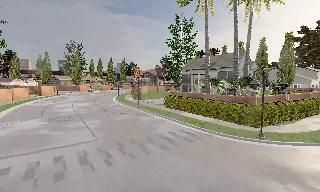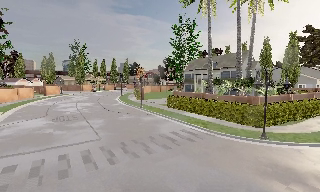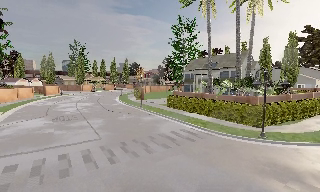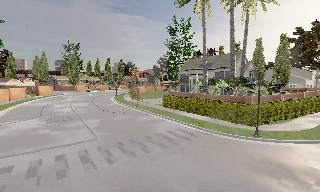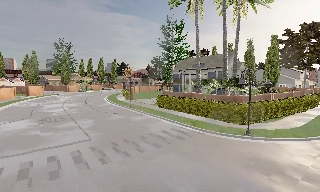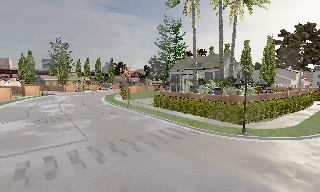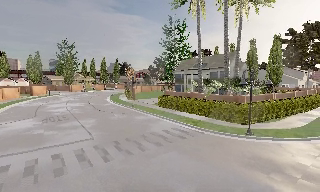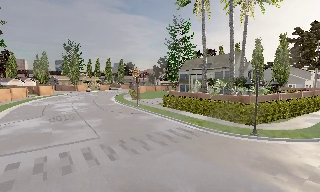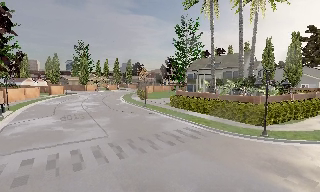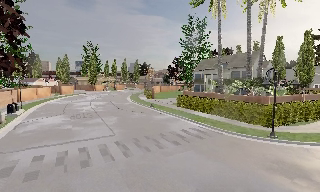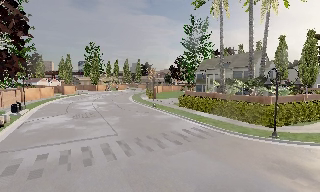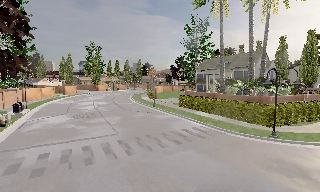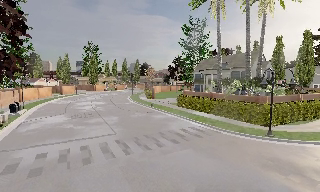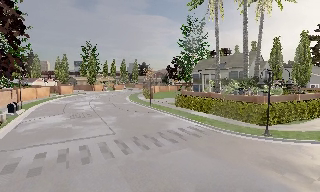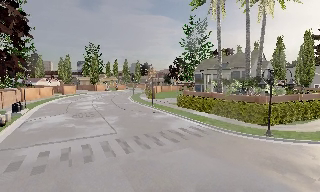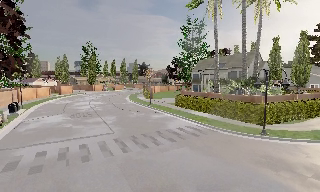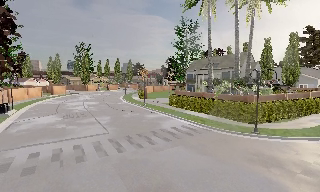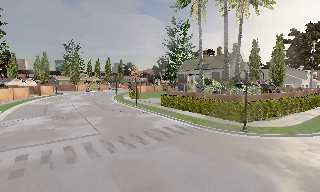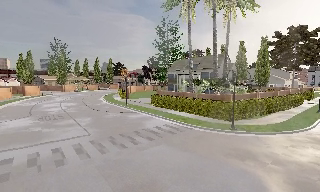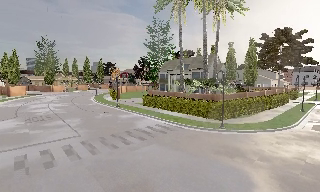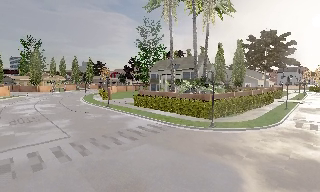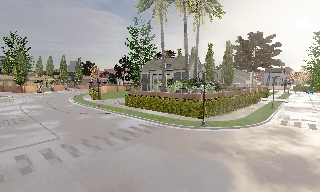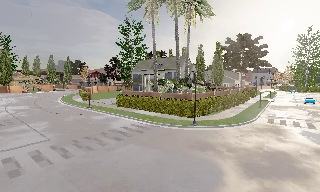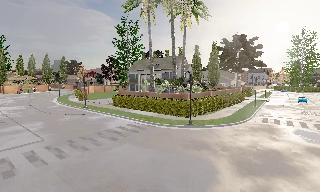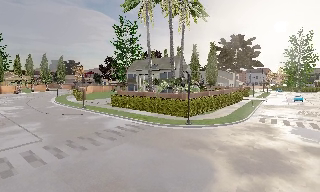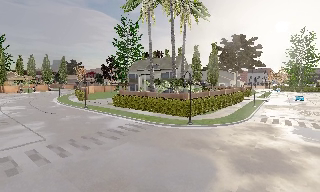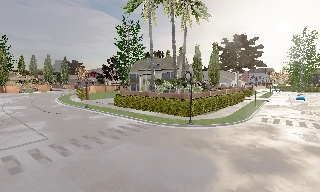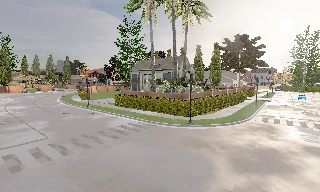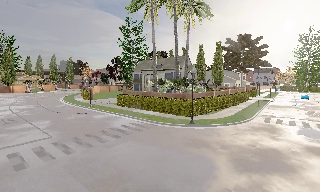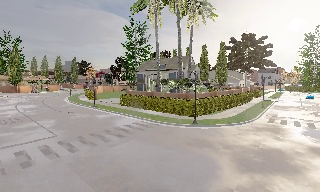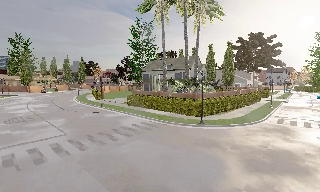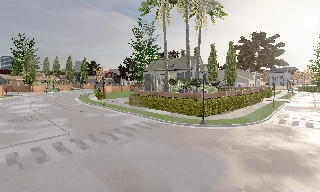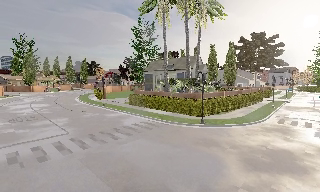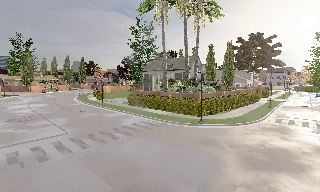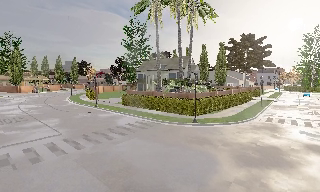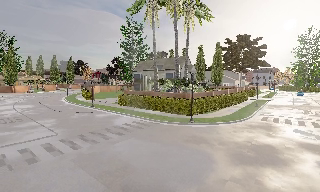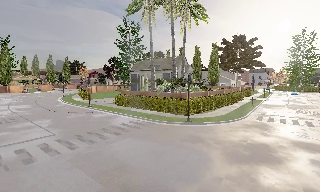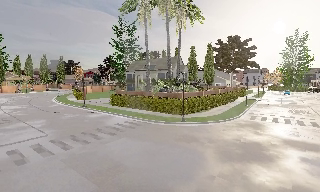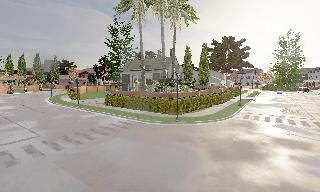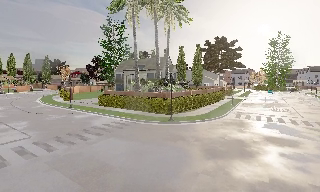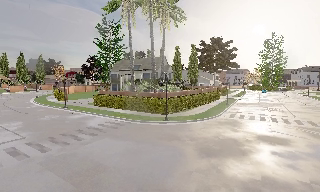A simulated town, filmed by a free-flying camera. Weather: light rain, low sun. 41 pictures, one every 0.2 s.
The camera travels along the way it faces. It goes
backward.
0.0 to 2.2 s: The camera travels backward, about 1 m, so what stands in front gets smaller.
2.2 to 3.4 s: The camera travels backward, about 0.5 m, so what stands in front gets smaller.
3.4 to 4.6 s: The camera pans to its right, which is clockwise from overhead, by about 15 degrees.
4.6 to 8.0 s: The camera travels backward and to its right, about 1.5 m, so what stands in front gets smaller.
The film runs backward here.
